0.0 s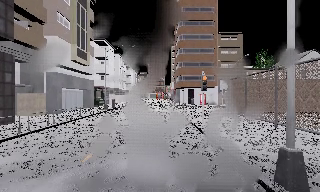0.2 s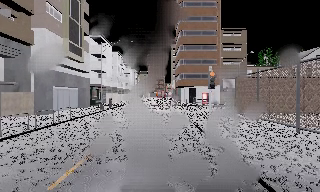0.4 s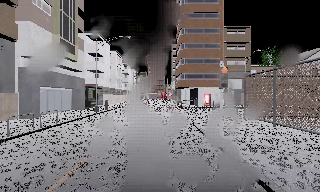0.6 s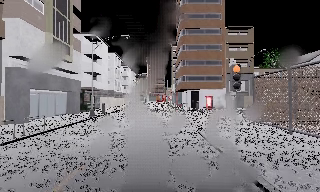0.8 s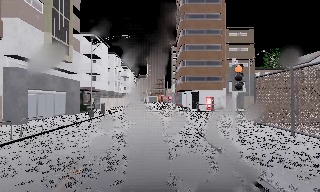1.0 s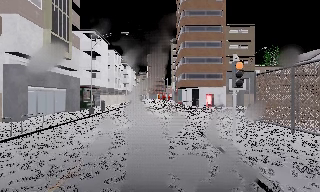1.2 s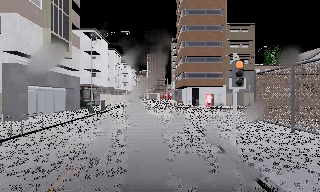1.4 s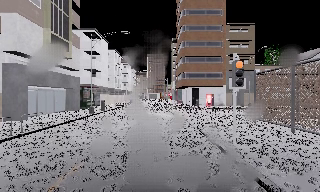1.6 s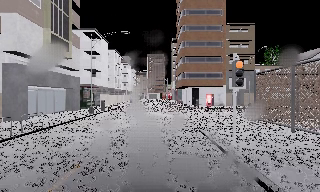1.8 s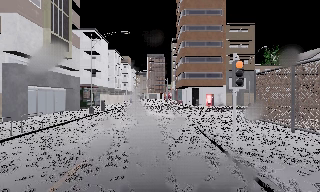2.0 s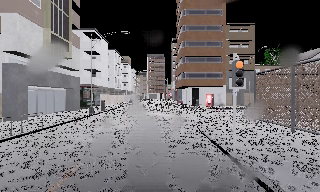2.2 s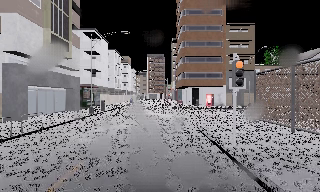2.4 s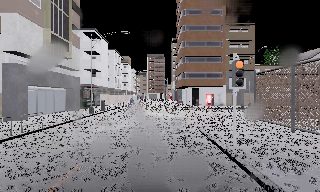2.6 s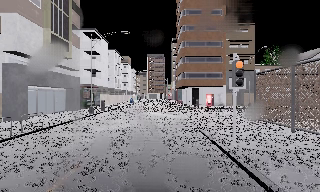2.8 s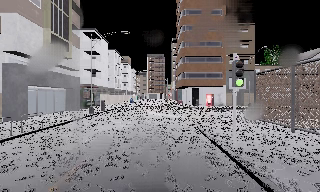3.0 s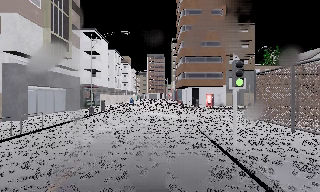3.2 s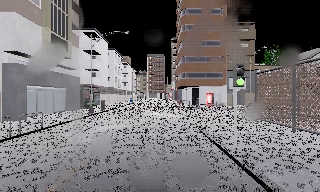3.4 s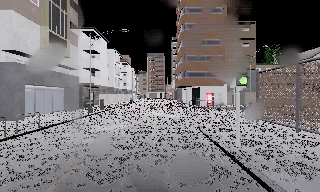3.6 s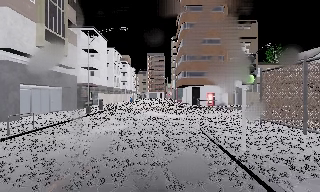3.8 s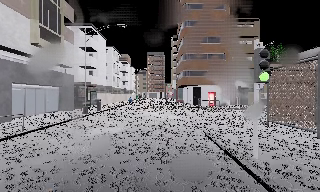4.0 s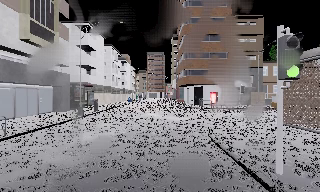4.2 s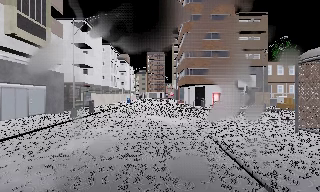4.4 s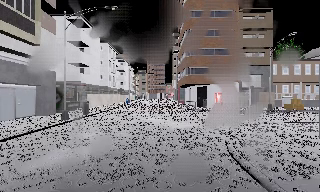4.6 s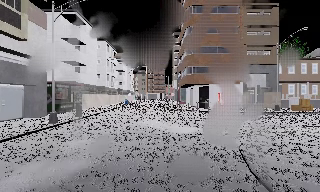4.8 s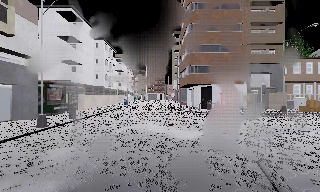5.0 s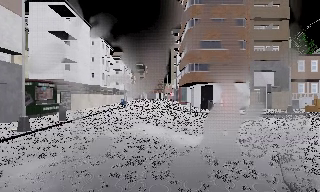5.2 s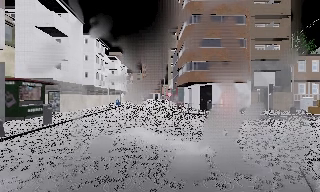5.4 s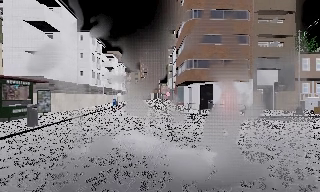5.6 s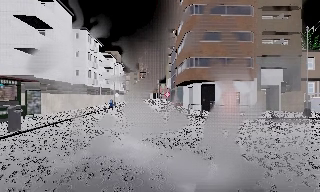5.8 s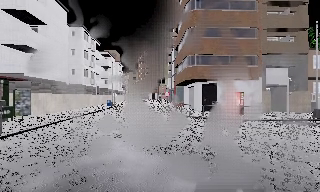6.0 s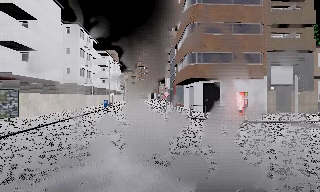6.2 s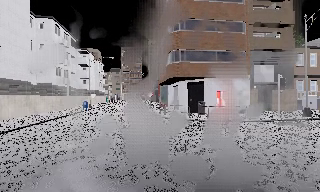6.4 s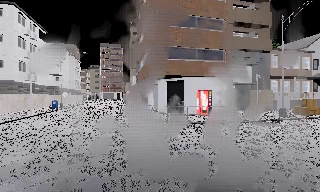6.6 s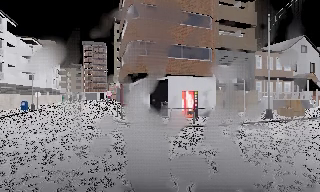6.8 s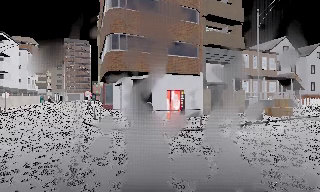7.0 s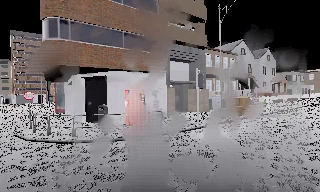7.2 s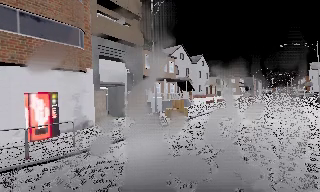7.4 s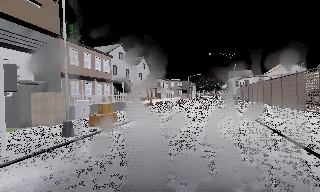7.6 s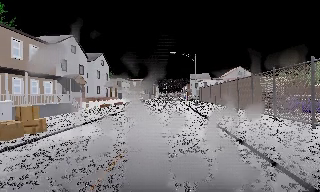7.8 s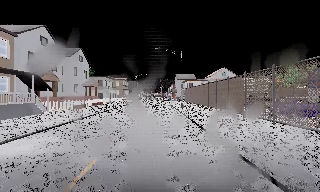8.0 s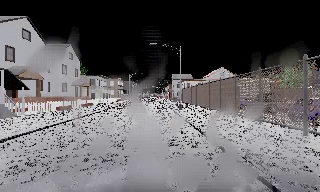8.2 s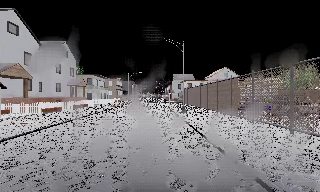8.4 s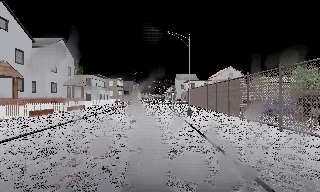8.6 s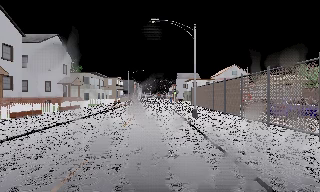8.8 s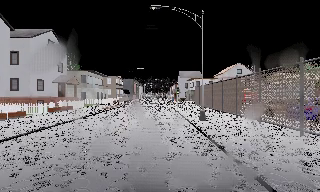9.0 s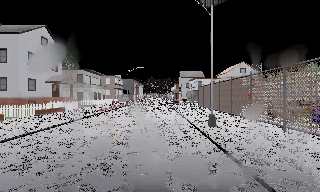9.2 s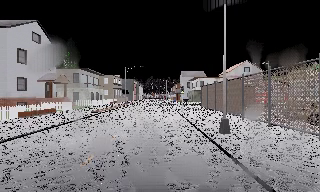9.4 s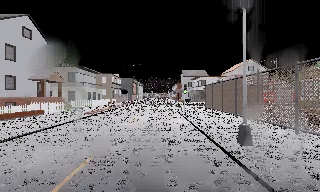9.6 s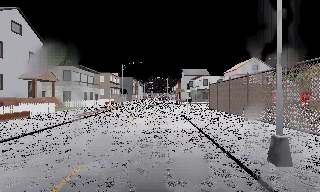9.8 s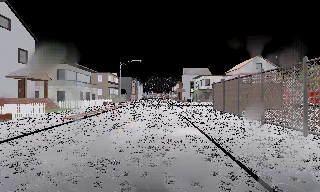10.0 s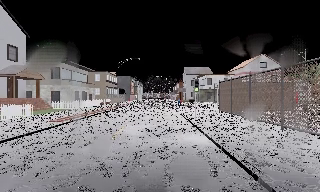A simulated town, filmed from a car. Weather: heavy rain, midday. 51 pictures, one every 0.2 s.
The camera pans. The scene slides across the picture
to the left.
The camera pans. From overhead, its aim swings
clockwise.
0.0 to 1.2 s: The camera travels forward, about 4 m, so what stands in front looms larger. It loses speed.
1.2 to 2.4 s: The camera keeps its place and its aim.
2.4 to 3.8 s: The camera travels forward, about 1 m, so what stands in front looms larger. It gains speed.
3.8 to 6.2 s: The camera travels forward, about 12 m, so what stands in front looms larger.
6.2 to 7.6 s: The camera swings to its right by about 80 degrees, and the scene slides to the left. It travels forward and to its right, about 10 m. It gains speed.
7.6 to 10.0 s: The camera travels forward, about 20 m, so what stands in front looms larger.
The film runs forward here.
